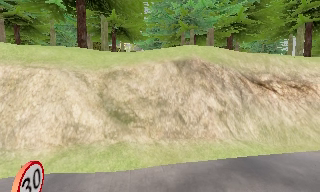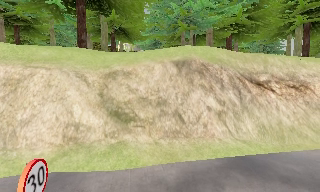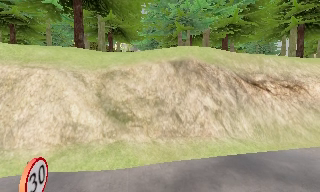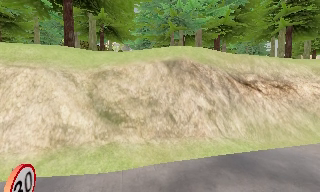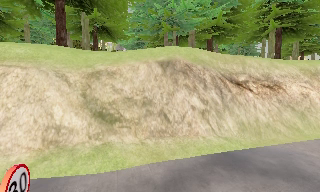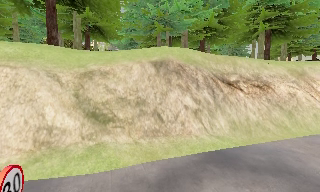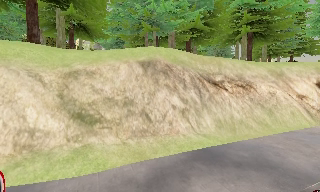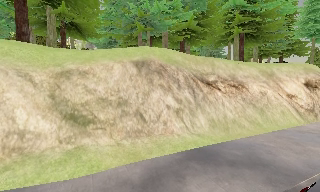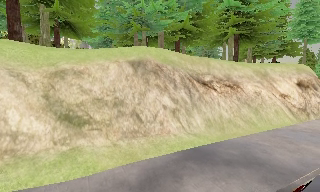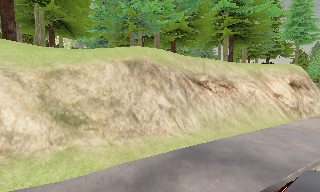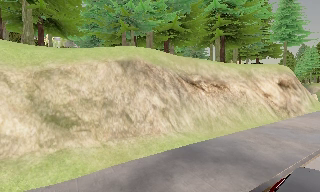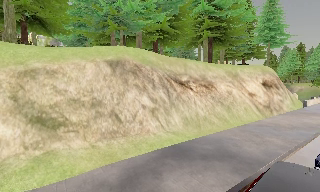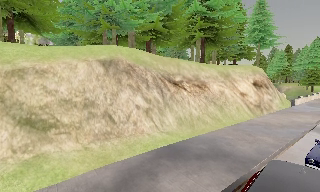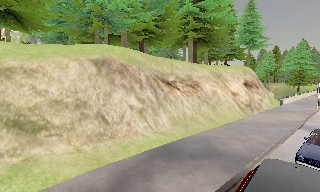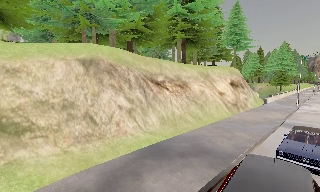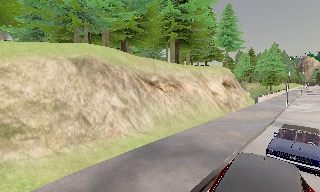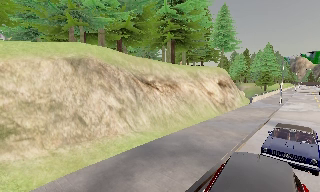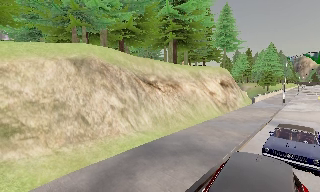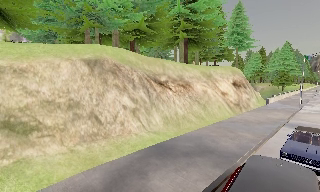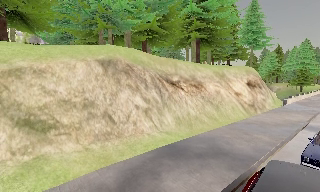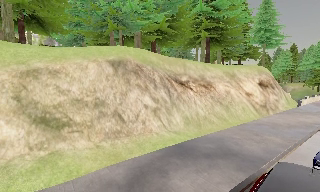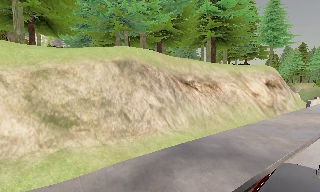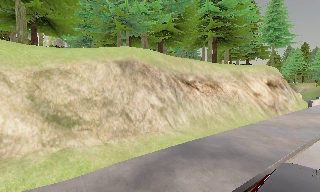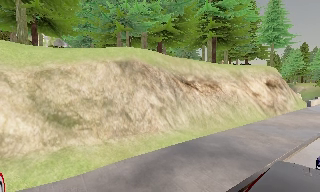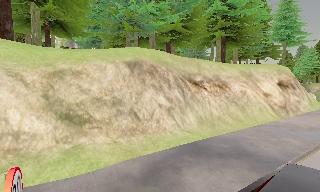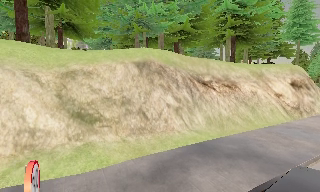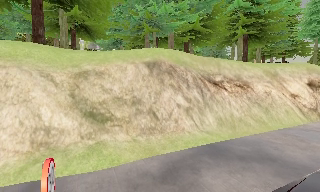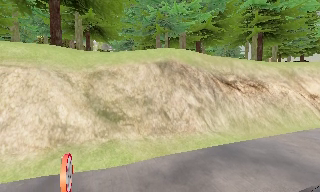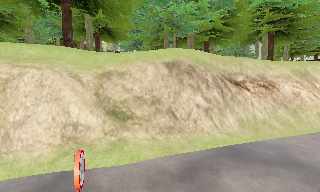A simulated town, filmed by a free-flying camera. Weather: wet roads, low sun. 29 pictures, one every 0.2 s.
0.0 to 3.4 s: The scene slides to the left, as the camera pans about 35 degrees to its right. It travels to its left, about 0.5 m.
3.4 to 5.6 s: The camera swings to its left by about 30 degrees, and the scene slides to the right. It travels backward, about 0.5 m, so what stands in front gets smaller.
The film runs forward here.
